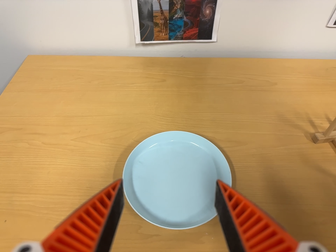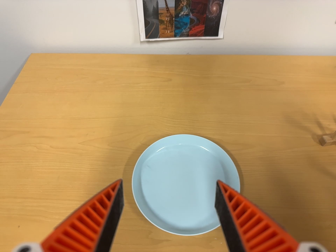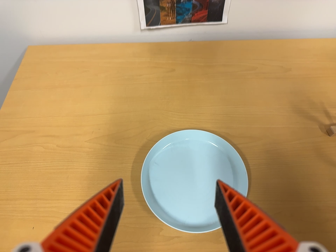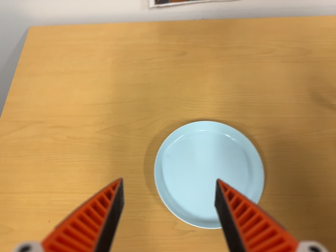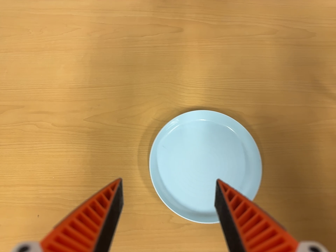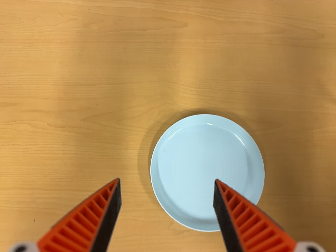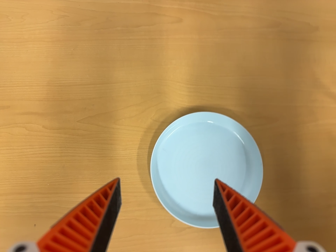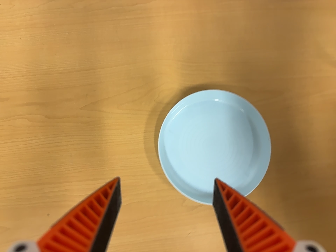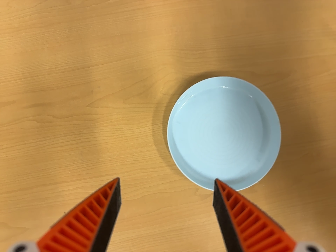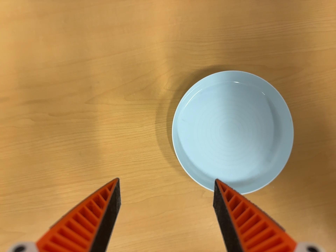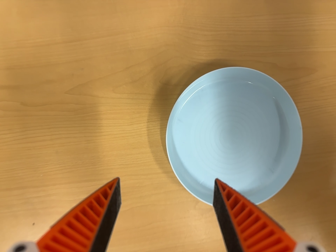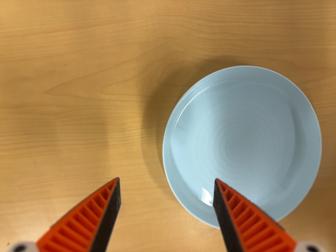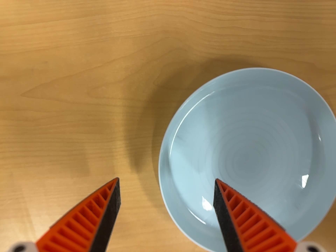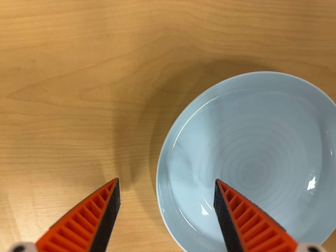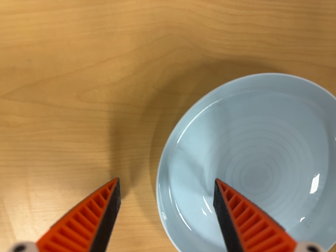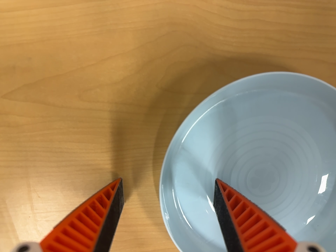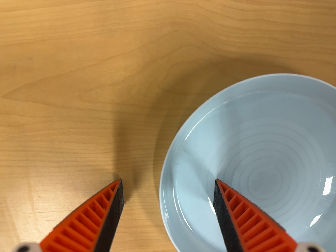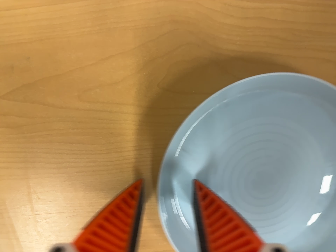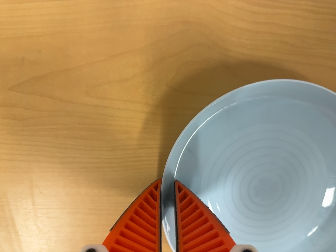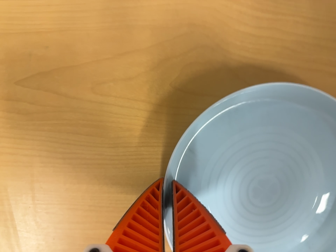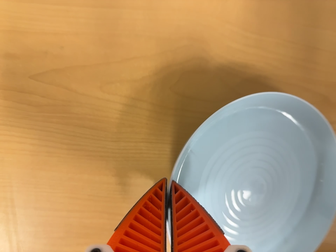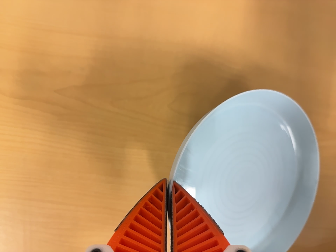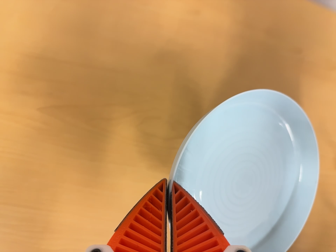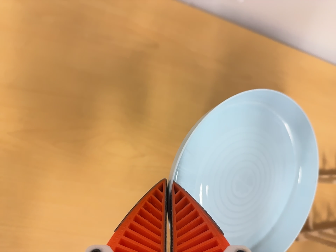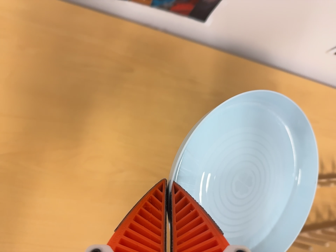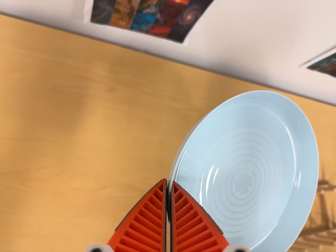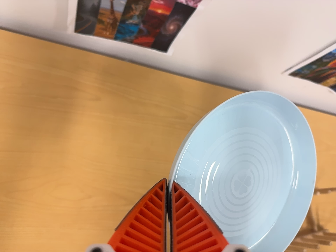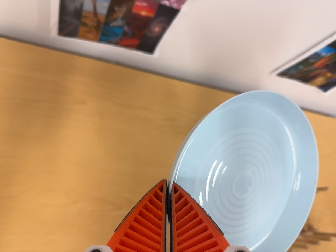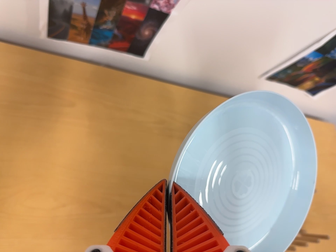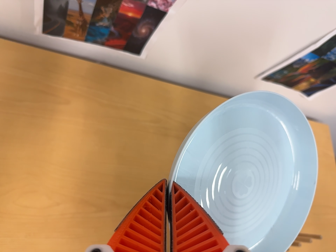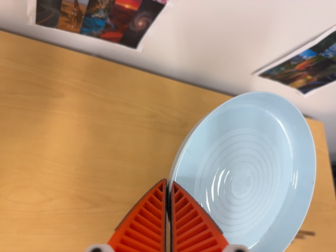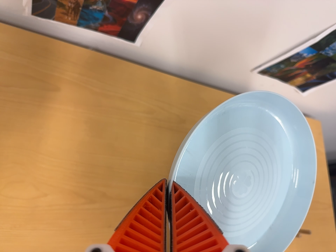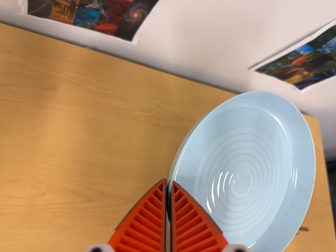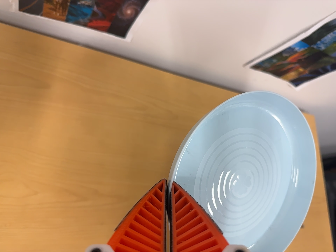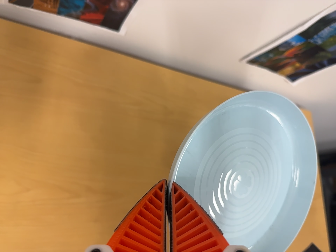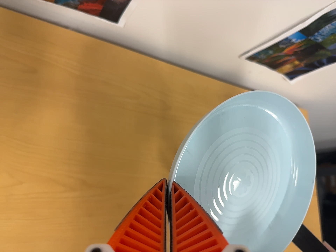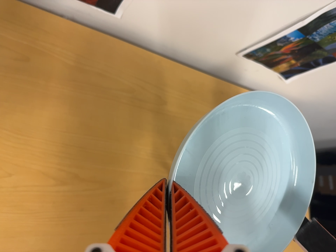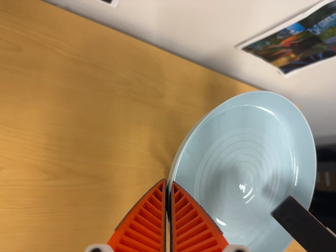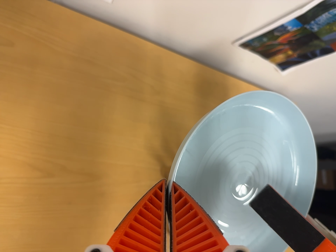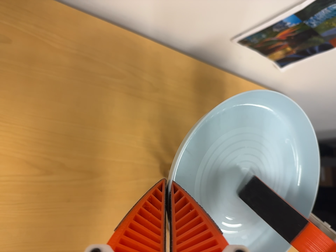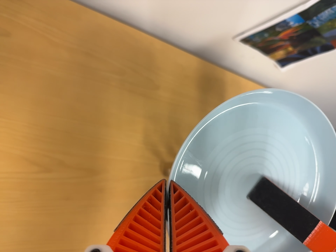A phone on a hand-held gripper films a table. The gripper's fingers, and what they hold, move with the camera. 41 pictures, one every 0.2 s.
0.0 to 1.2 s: The camera travels toward the top of its view and to its left, about 24 cm. Its aim tips toward the bottom of its view by about 30 degrees.
1.2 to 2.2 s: The camera travels forward, about 14 cm, so what stands in front looms larger. Its aim tips toward the bottom of its view by about 15 degrees, and the scene shifts upward.
2.2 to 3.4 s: The camera travels forward and toward the top of its view, about 10 cm, so what stands in front looms larger.
3.4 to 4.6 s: The camera swings to its right by about 15 degrees, and the scene slides to the left. It travels backward, about 18 cm, so what stands in front gets smaller. Its aim tips toward the top of its view by about 20 degrees, and the scene shifts downward. It rolls about its line of sight by about 10 degrees, and the scene rotates clockwise.
4.6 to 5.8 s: The camera travels to its right and backward, about 12 cm, so close, fixed things drift to the left.
5.8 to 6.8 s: The camera shifts only a little, or ends up much as it began.
6.8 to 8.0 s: The camera travels forward, about 5 cm, so what stands in front looms larger.
The film runs forward here.
